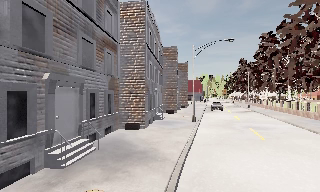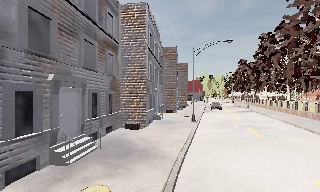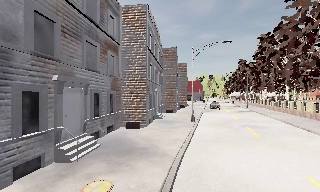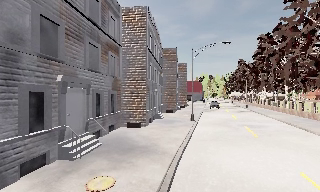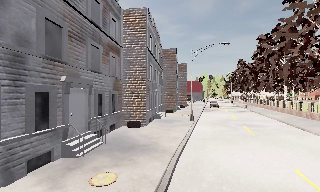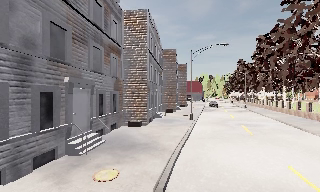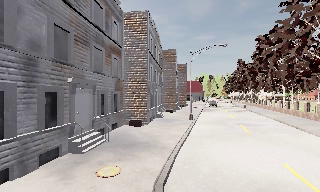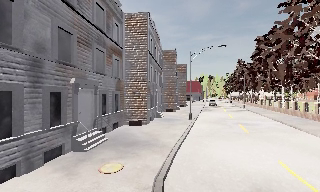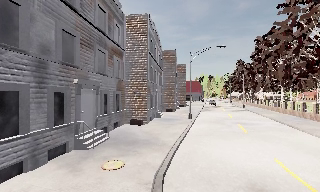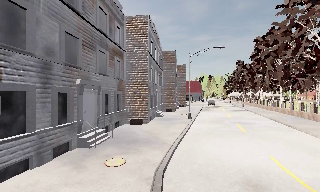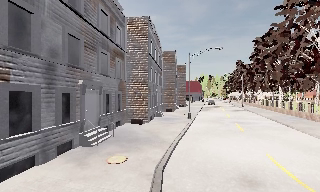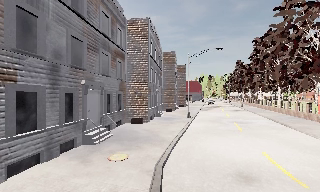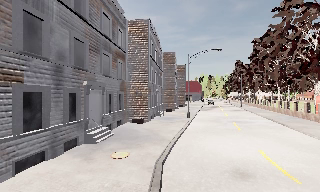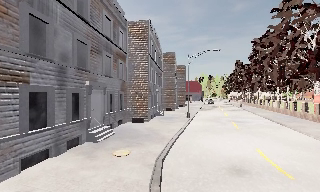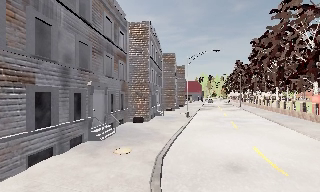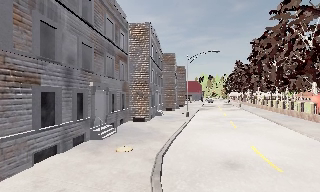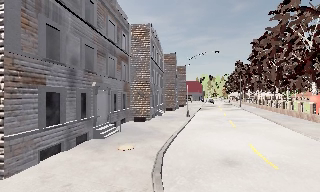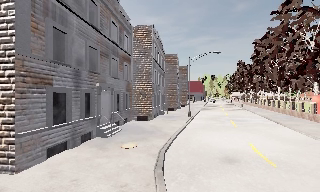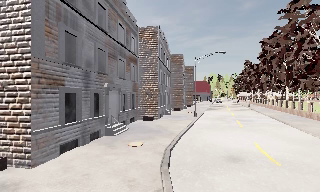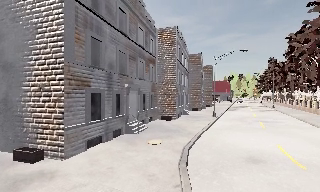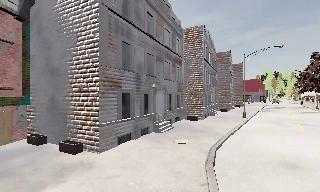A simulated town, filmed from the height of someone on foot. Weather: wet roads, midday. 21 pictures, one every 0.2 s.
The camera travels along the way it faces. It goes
backward.
0.0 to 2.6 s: The camera travels backward, about 3 m, so what stands in front gets smaller.
2.6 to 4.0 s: The camera pans to its left, which is counterclockwise from overhead, by about 20 degrees. It travels backward, about 1.5 m, so what stands in front gets smaller.
The film runs backward here.
